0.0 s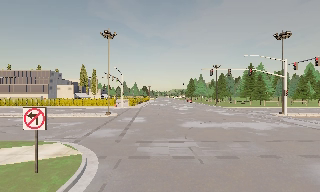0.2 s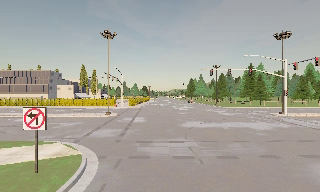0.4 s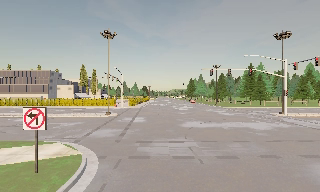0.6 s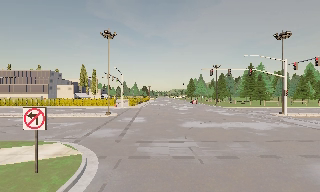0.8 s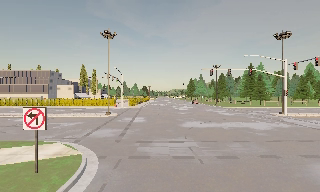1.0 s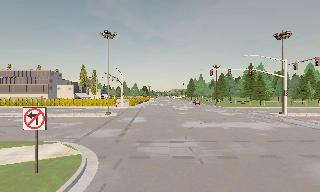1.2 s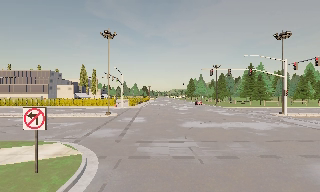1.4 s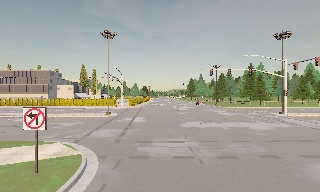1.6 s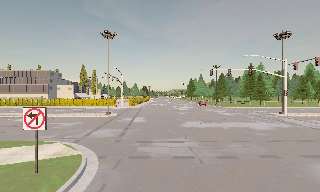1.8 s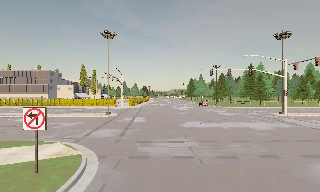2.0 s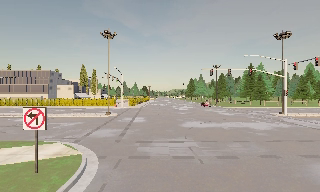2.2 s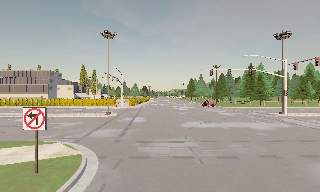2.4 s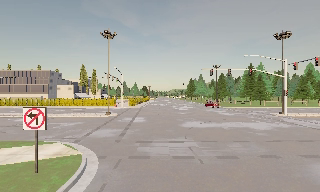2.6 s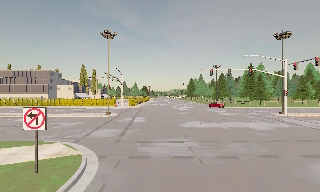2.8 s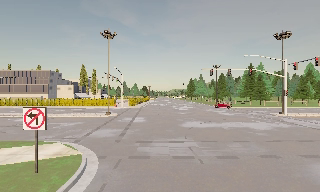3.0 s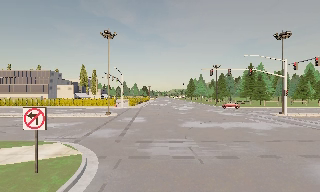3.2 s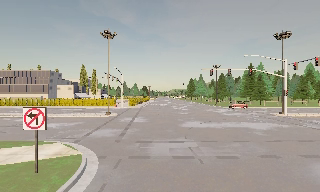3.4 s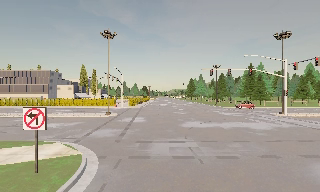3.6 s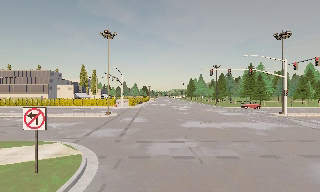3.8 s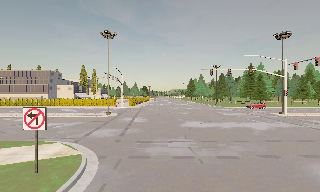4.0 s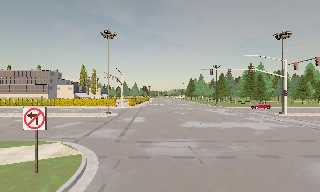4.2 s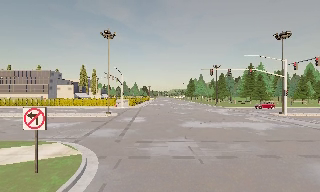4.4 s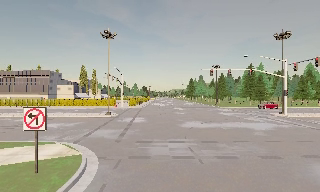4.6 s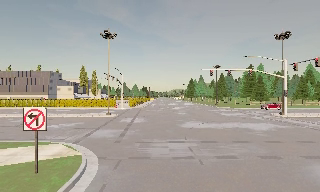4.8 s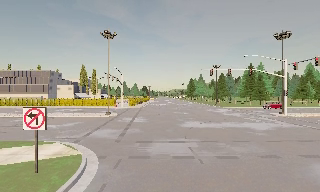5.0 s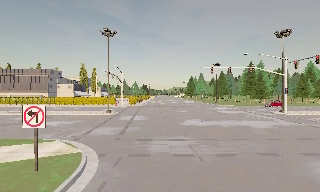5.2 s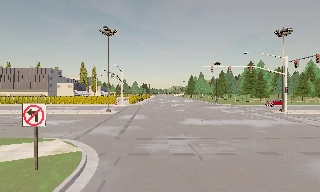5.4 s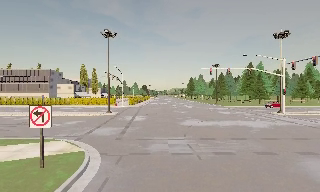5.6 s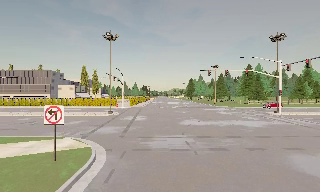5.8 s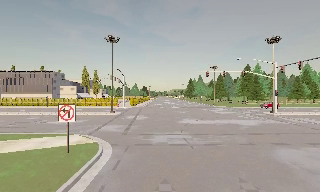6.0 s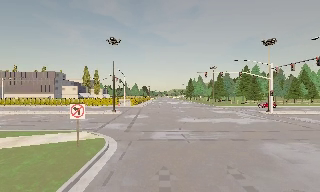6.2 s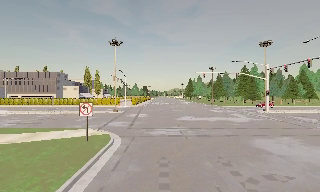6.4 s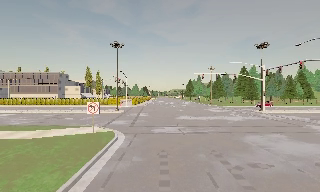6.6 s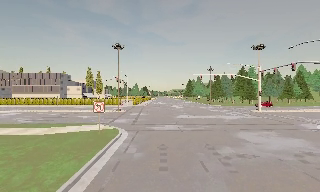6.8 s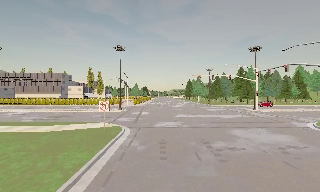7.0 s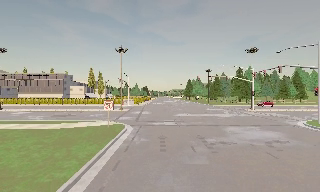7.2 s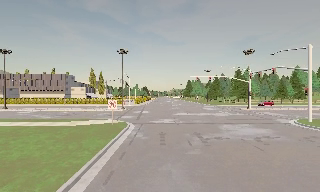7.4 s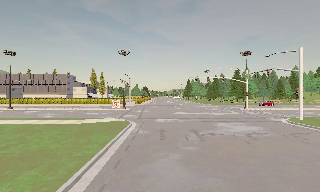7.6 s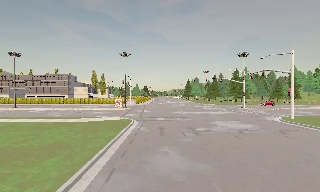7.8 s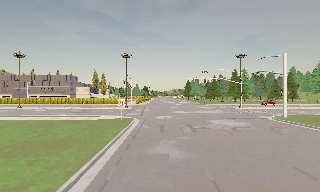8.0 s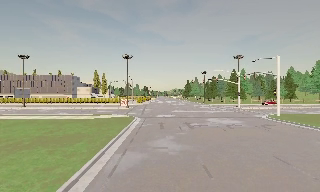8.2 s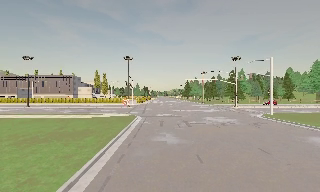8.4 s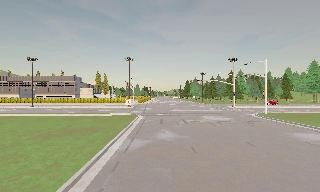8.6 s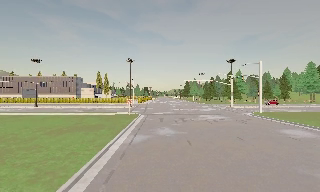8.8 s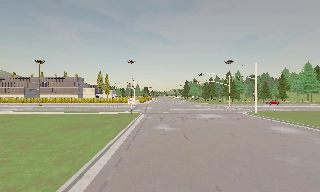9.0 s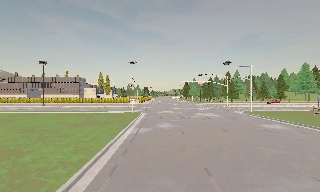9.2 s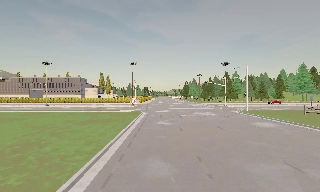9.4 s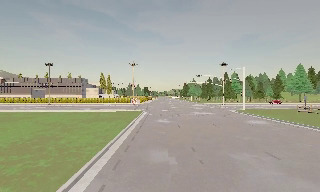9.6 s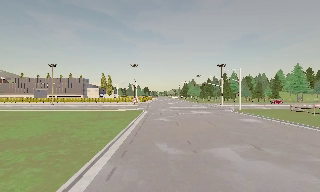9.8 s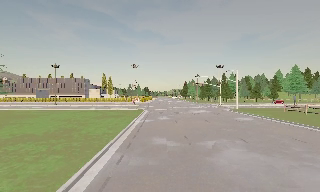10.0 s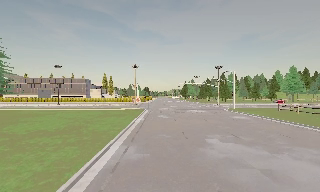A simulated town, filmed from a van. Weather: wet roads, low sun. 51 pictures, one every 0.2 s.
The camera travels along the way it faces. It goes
backward.
0.0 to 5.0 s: The camera keeps its place and its aim.
5.0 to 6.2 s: The camera travels backward, about 4 m, so what stands in front gets smaller. It gains speed.
6.2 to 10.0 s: The camera travels backward, about 20 m, so what stands in front gets smaller.
The film runs backward here.
